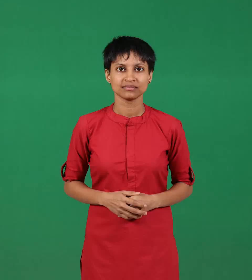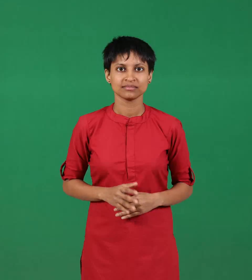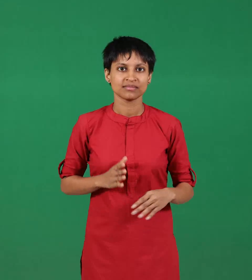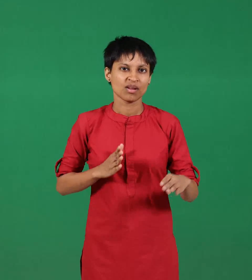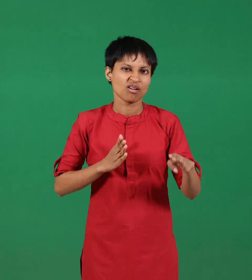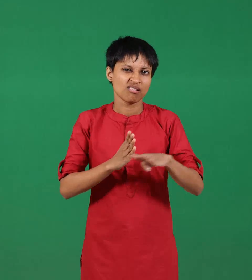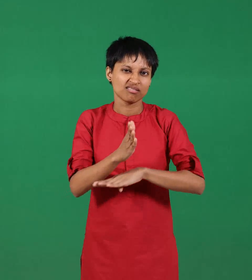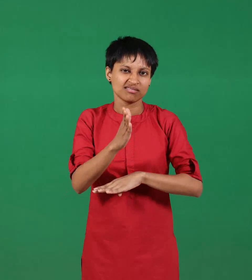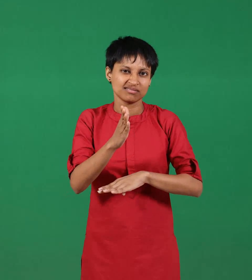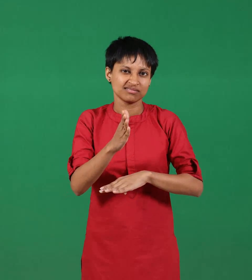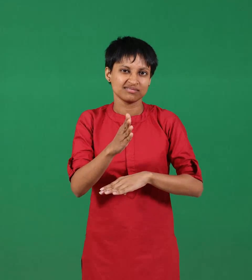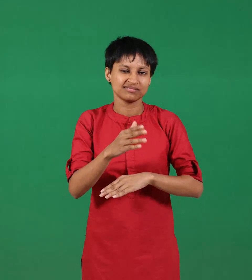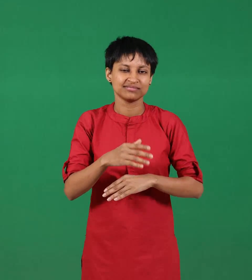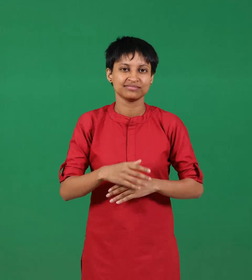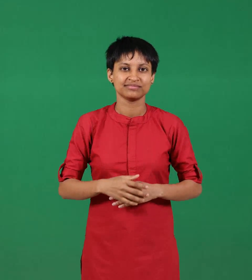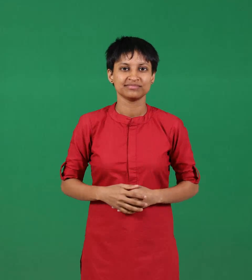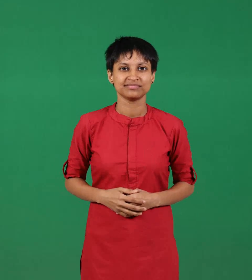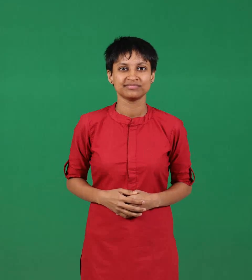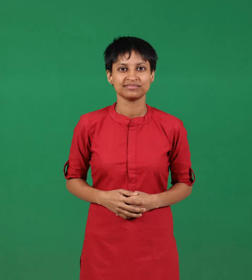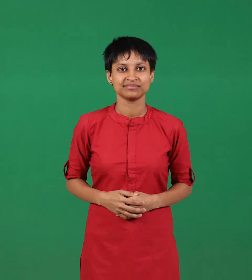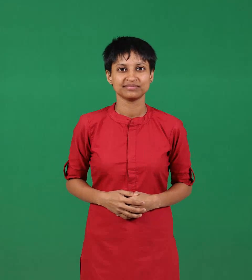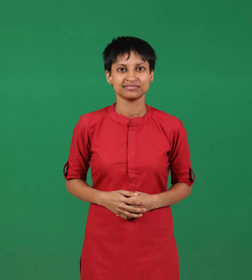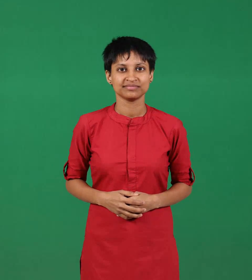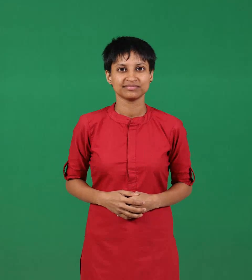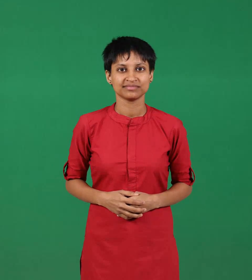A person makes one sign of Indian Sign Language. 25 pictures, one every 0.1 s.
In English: harm & hurt
